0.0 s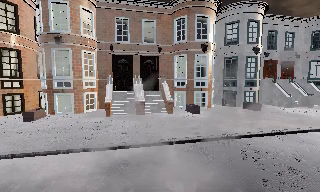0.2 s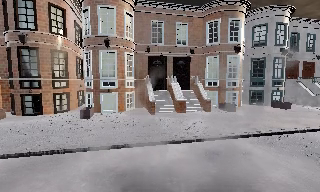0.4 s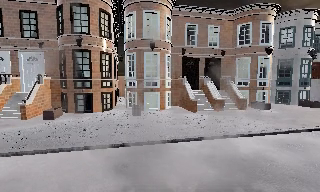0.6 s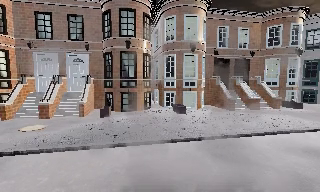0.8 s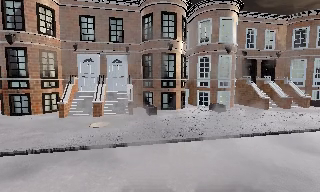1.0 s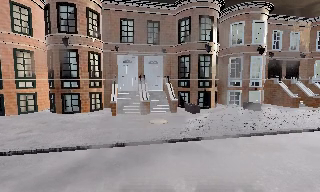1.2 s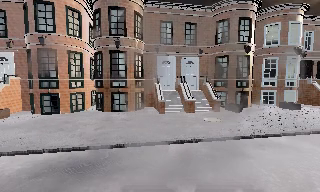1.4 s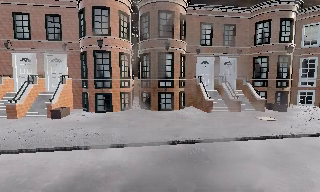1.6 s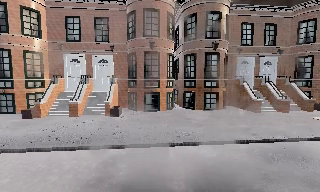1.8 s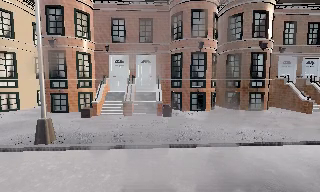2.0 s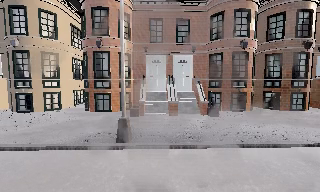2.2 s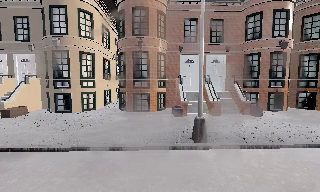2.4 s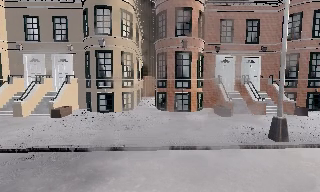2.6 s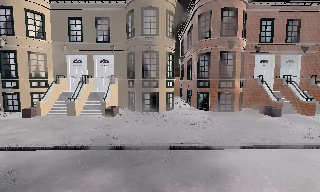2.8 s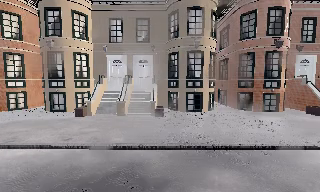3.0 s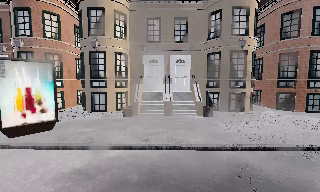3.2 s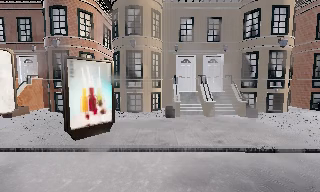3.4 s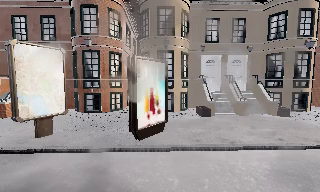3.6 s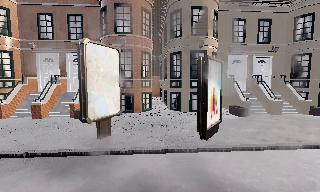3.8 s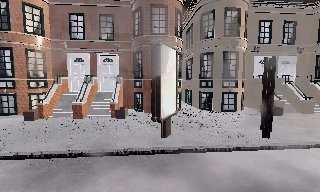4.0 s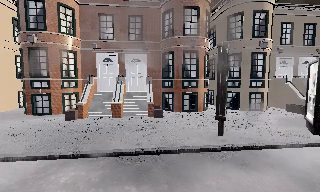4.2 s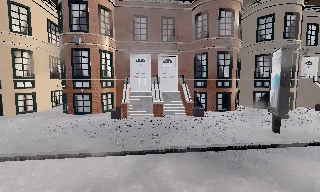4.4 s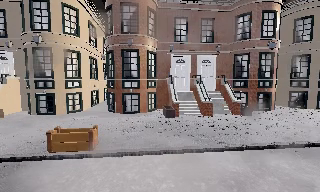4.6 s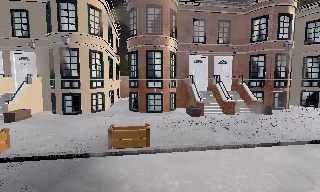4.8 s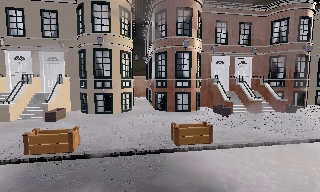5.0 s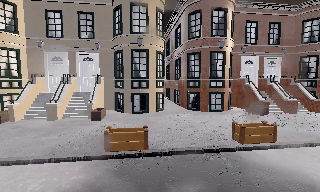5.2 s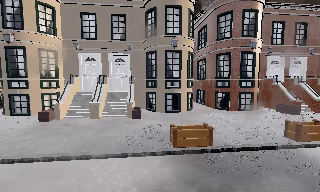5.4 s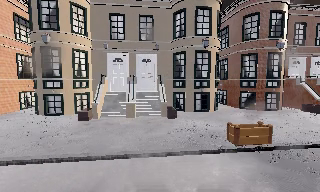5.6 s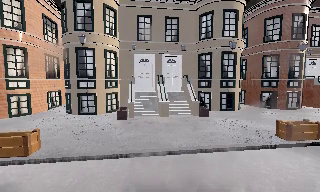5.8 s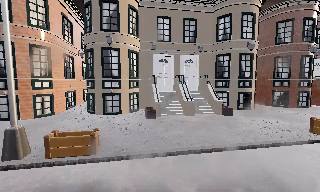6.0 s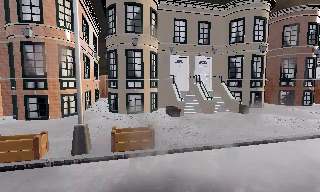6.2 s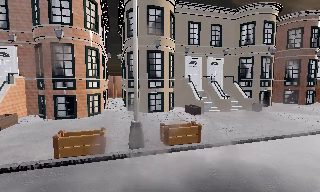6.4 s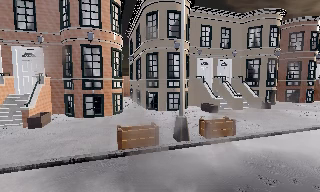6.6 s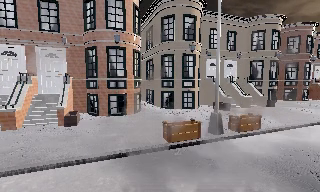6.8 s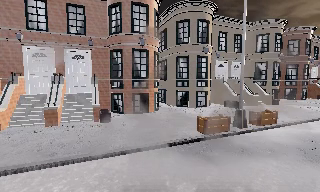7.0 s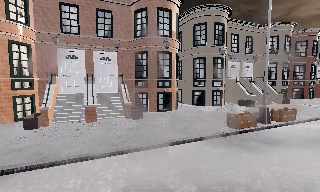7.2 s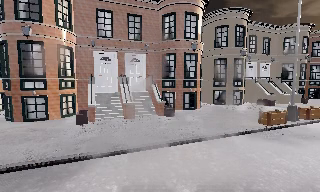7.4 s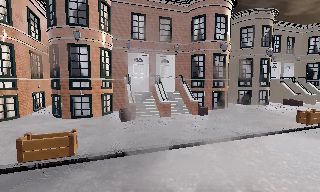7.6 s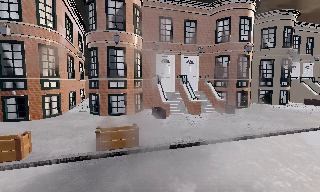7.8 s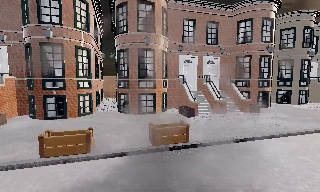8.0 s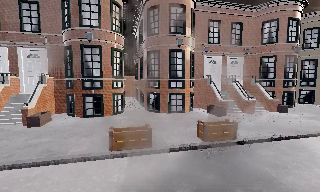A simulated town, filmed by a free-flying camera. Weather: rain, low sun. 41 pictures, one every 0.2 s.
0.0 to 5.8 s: The camera travels to its left, about 60 m, so close, fixed things drift to the right.
5.8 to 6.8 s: The camera pans to its right, which is clockwise from overhead, by about 10 degrees. It travels to its left, about 8 m, so close, fixed things drift to the right.
6.8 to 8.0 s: The camera travels to its left, about 8 m, so close, fixed things drift to the right.
The film runs backward here.
